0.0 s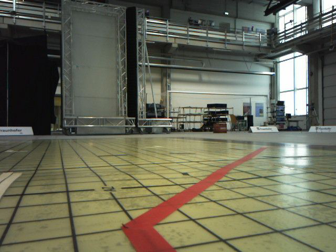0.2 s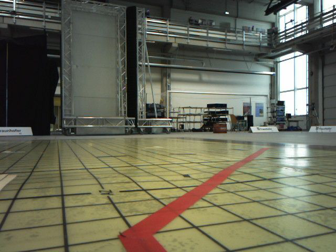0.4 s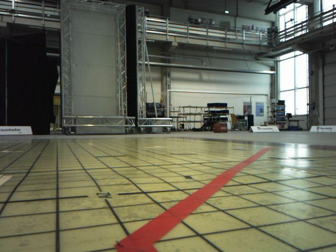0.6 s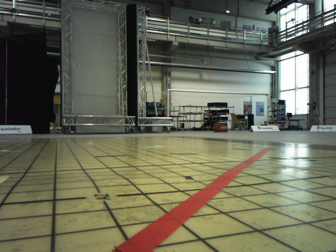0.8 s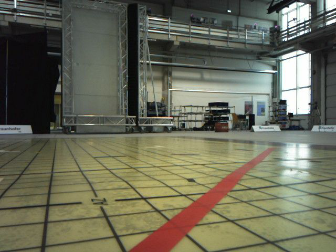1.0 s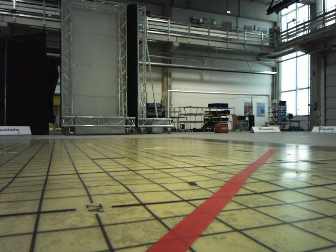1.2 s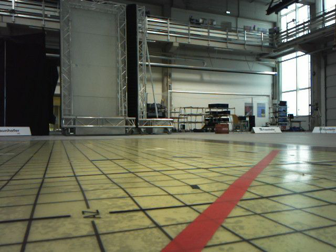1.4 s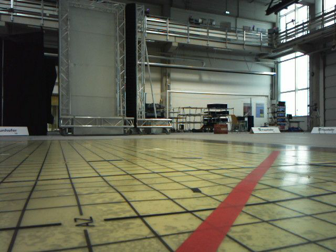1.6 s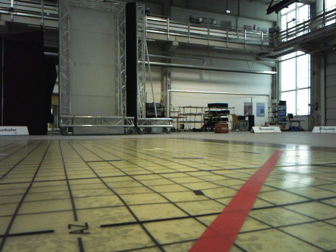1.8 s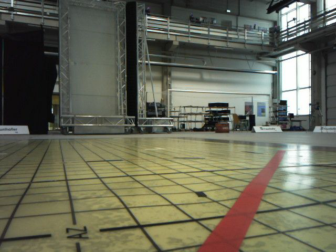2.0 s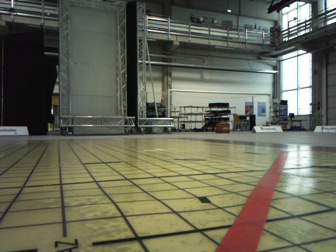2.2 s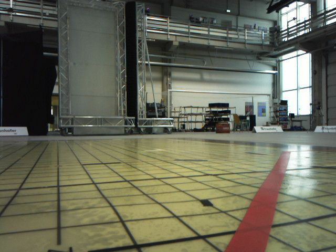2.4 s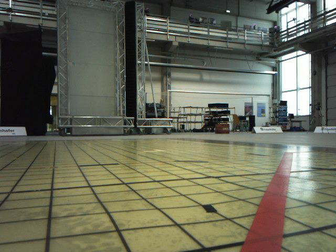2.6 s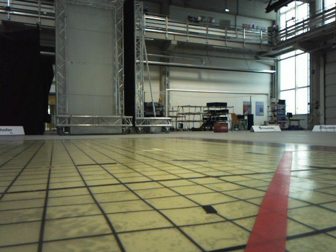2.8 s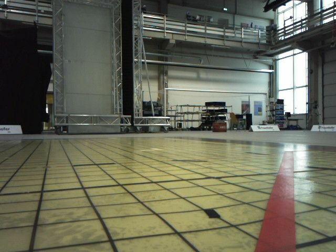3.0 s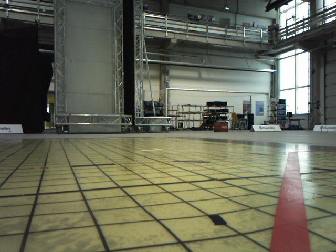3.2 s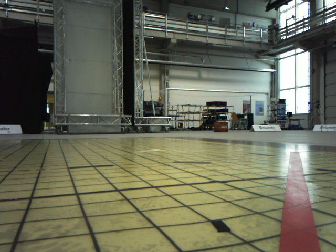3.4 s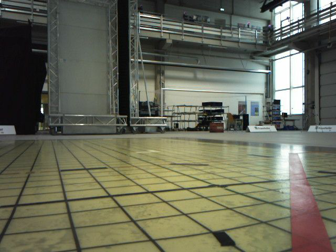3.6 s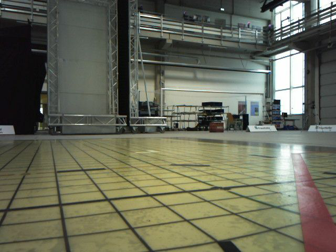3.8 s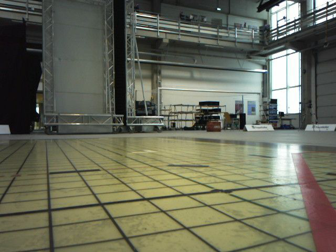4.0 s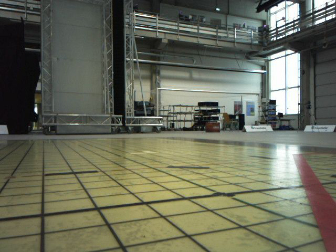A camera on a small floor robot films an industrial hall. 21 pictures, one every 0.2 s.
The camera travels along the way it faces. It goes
forward.
0.0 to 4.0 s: The camera travels forward, about 0.7 m, so what stands in front looms larger.
The film runs forward here.
